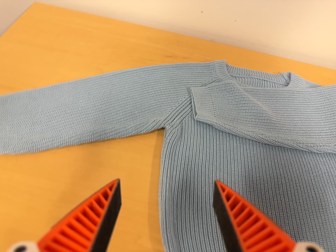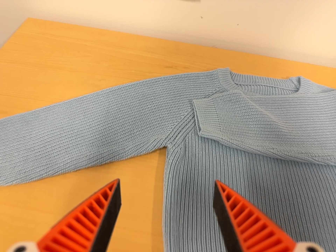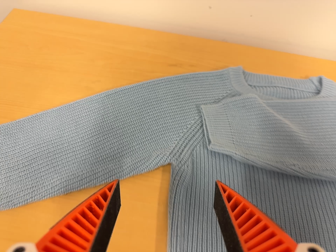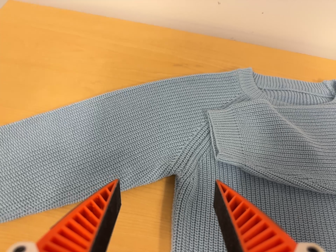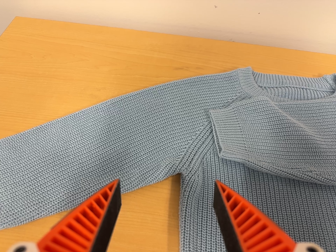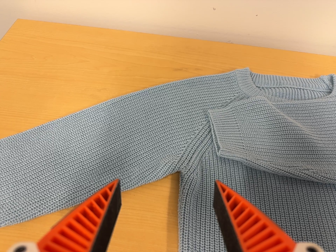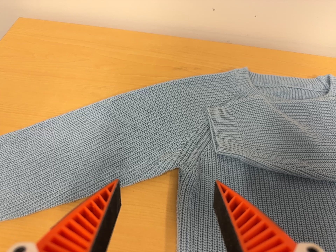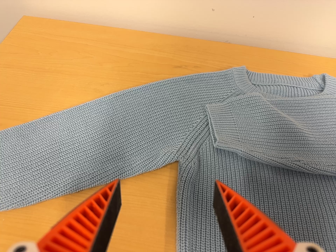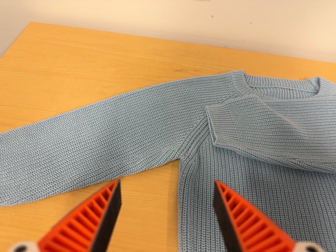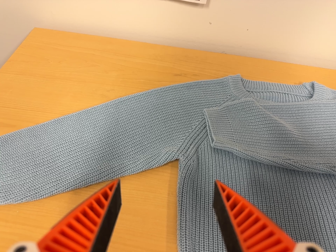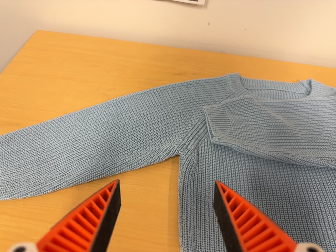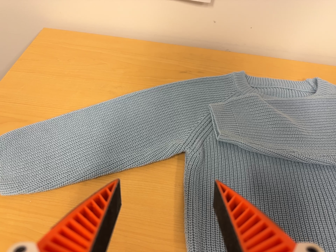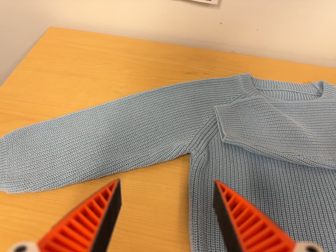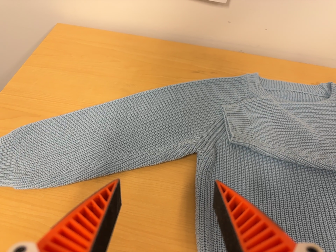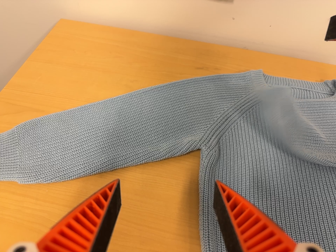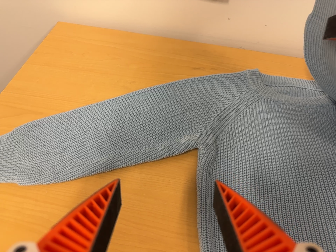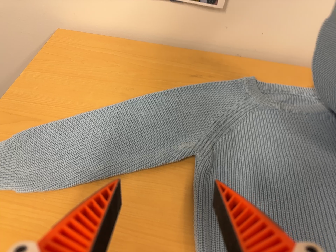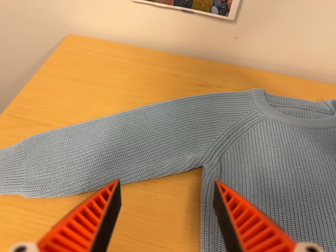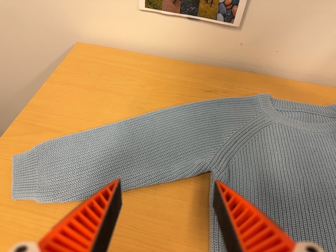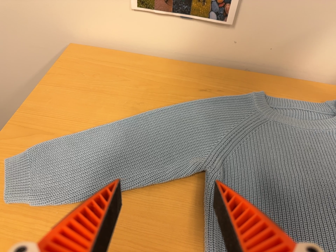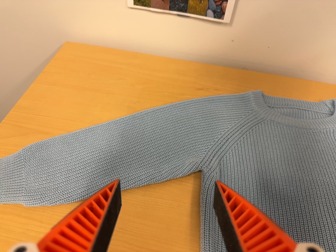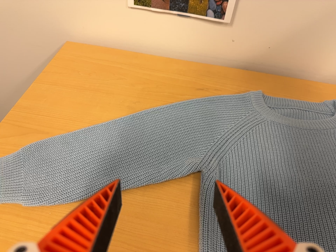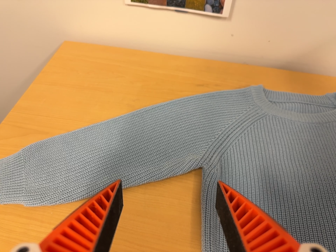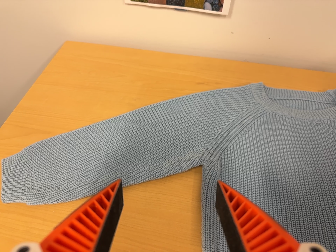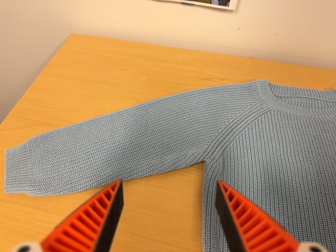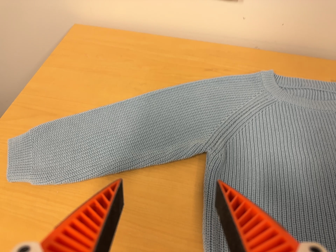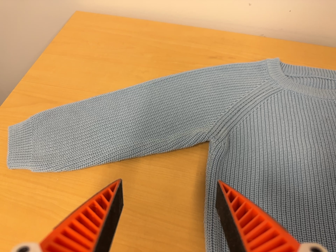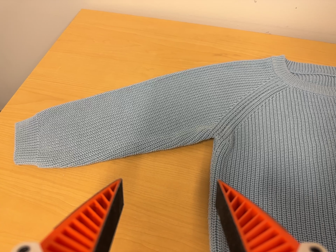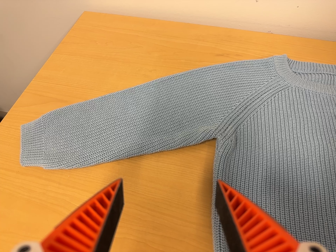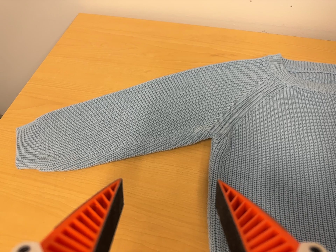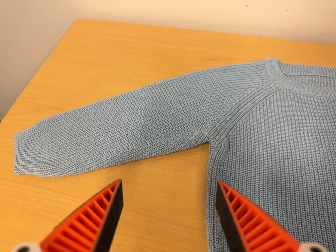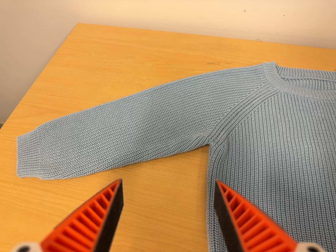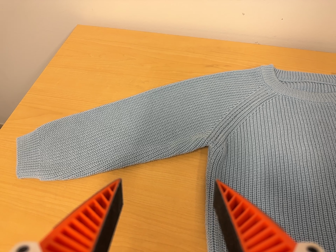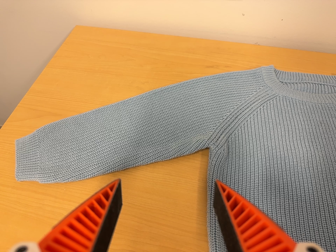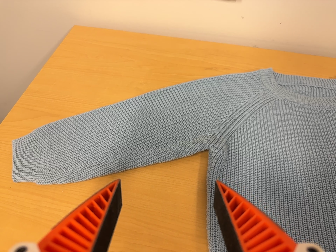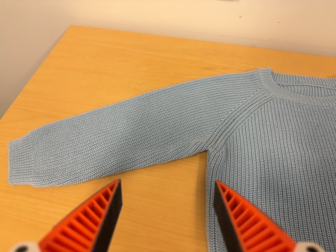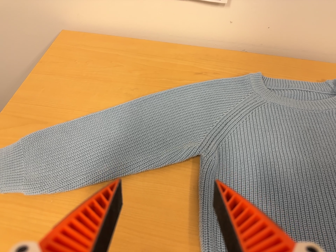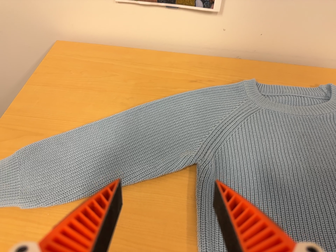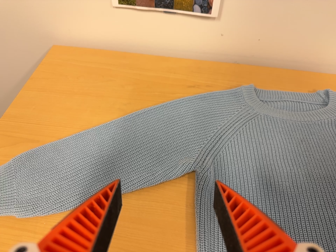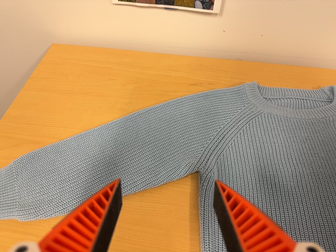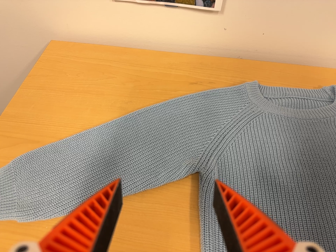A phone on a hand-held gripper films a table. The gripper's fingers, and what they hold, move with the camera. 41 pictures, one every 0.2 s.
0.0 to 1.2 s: The camera travels forward and toward the top of its view, about 10 cm, so what stands in front looms larger.
1.2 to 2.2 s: The camera travels backward, about 7 cm, so what stands in front gets smaller.
2.2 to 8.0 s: The camera travels toward the top of its view, about 4 cm, so close, fixed things drift downward.
The film runs backward here.
